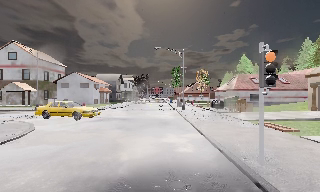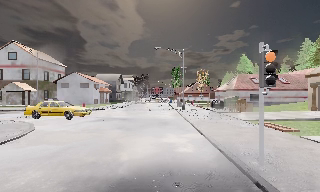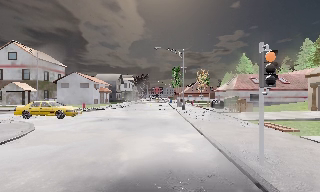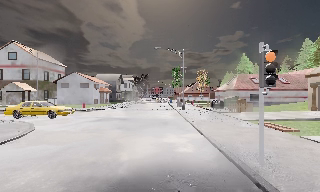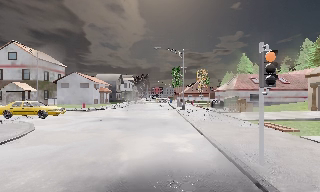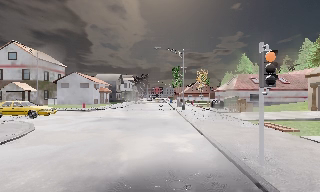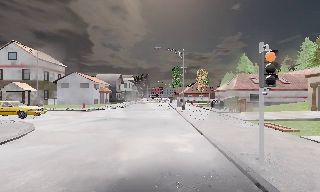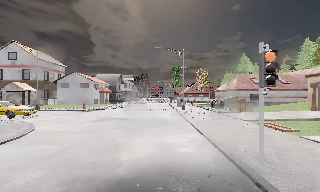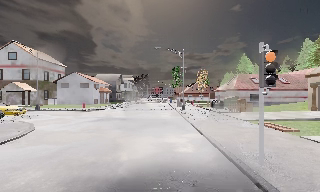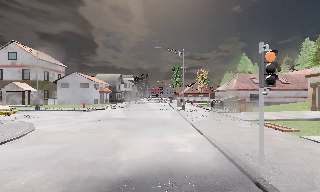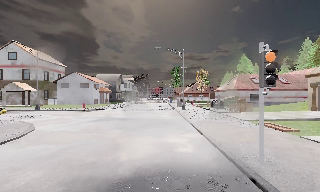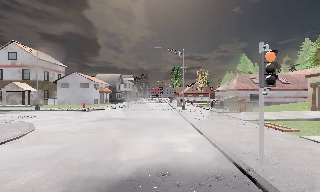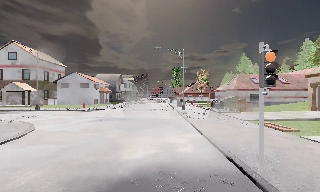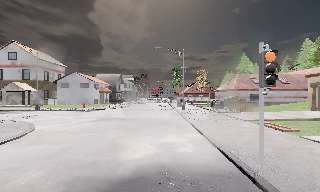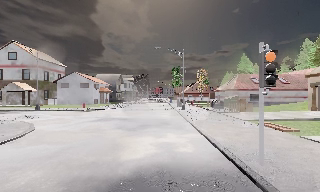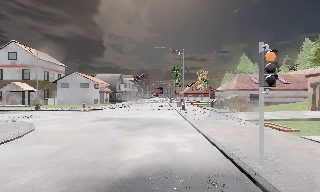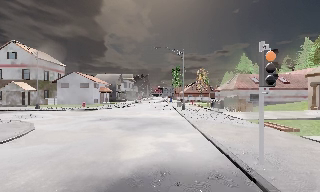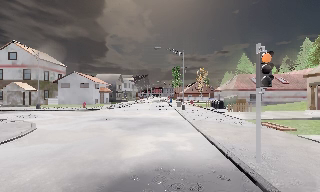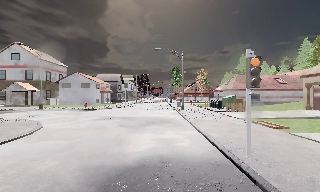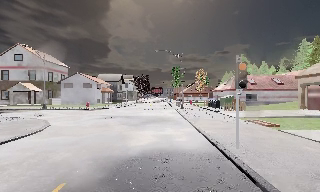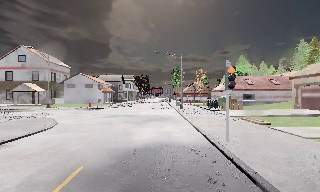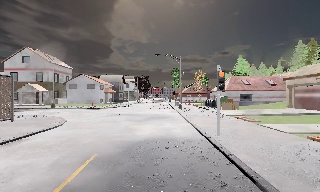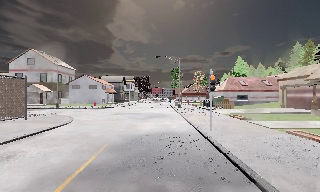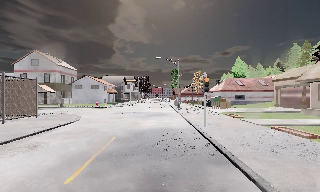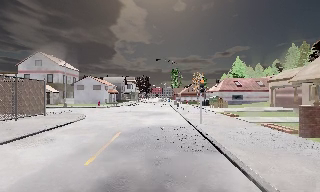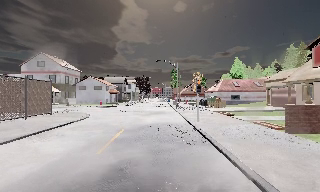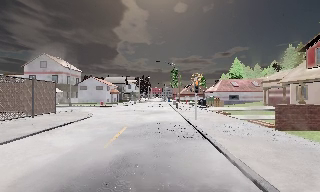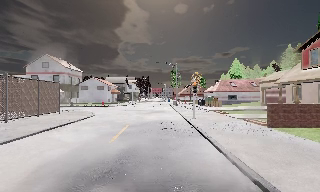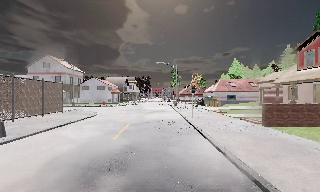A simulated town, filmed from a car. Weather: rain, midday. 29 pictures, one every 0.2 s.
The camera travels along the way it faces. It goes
backward.
0.0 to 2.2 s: The camera keeps its place and its aim.
2.2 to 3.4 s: The camera shifts only a little, or ends up much as it began.
3.4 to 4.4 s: The camera travels backward, about 4 m, so what stands in front gets smaller. It gains speed.
4.4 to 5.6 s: The camera travels backward, about 4.5 m, so what stands in front gets smaller. It loses speed.
The film runs backward here.
